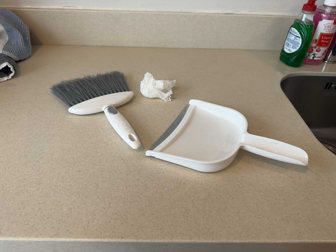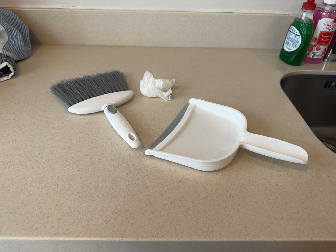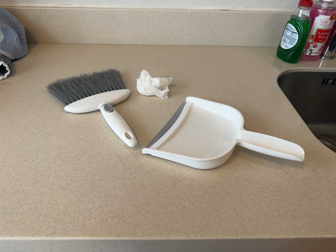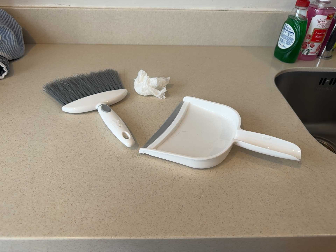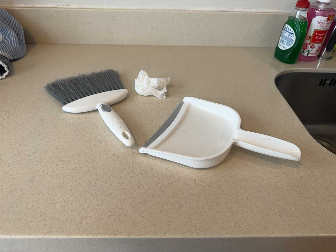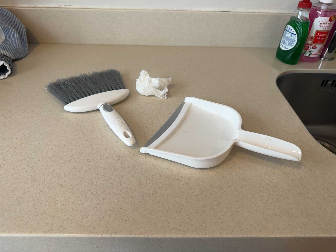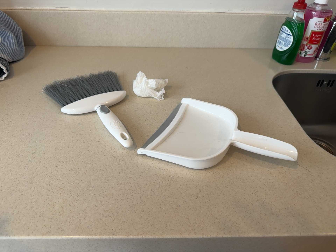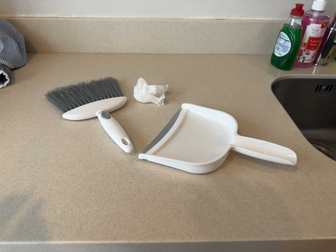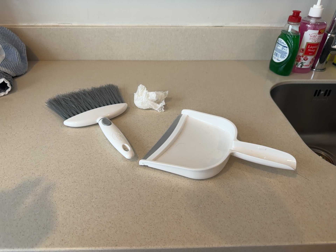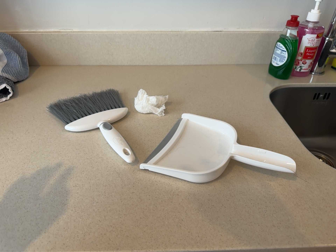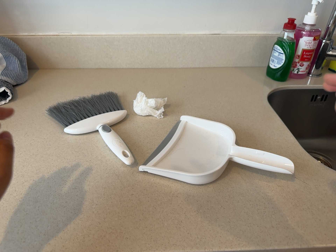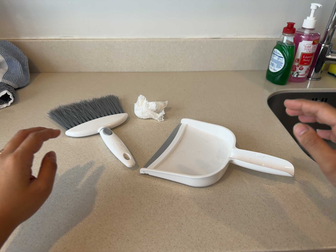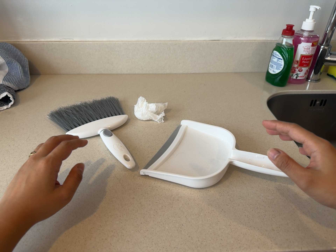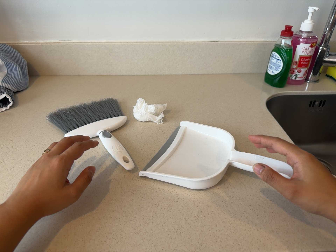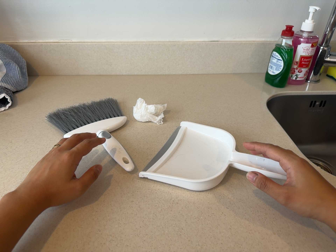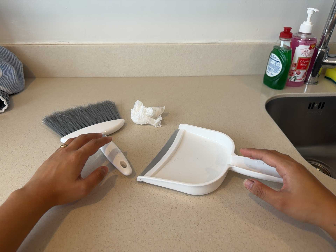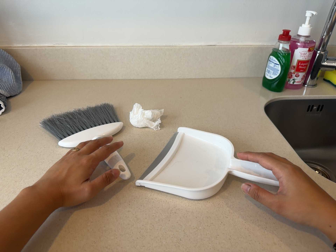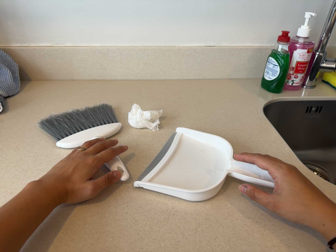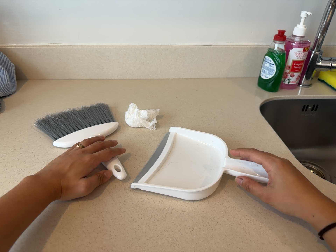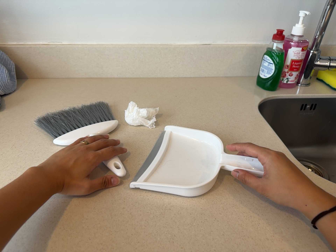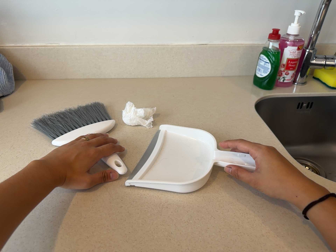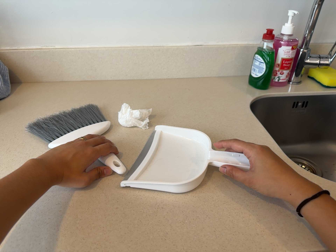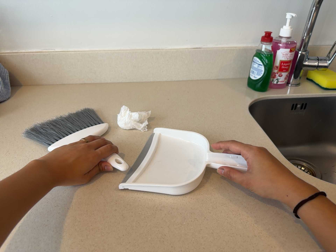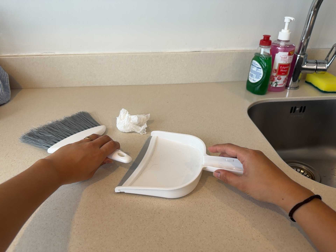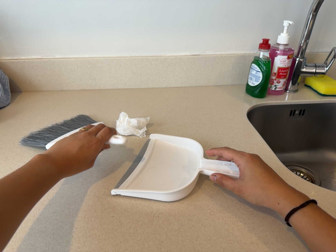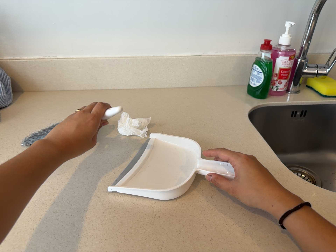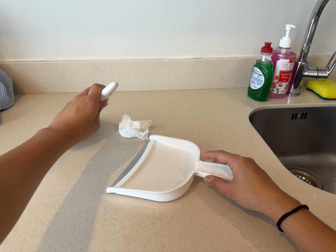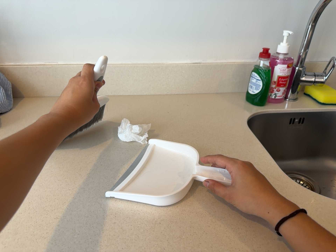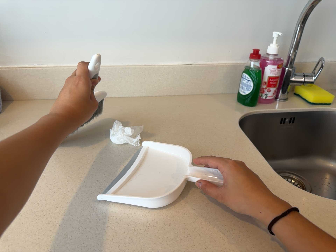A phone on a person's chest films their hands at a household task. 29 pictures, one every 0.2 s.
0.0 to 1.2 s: The camera keeps its place and its aim.
1.2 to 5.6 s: The camera's aim tips toward the top of its view by about 10 degrees, and the scene shifts downward.
The film runs forward here.
